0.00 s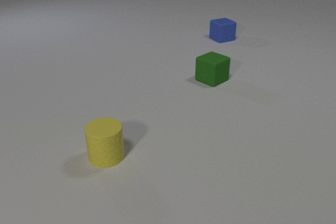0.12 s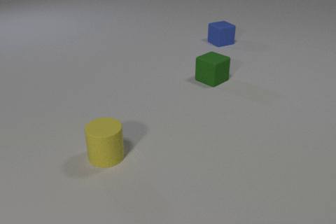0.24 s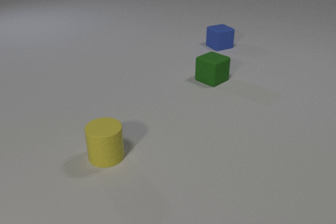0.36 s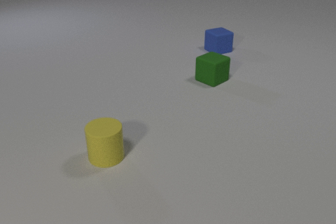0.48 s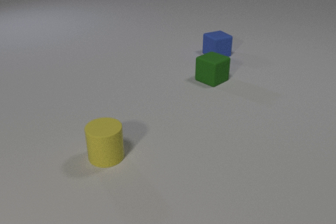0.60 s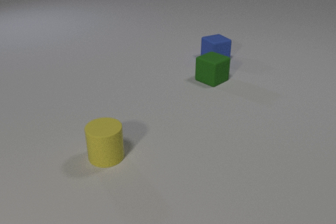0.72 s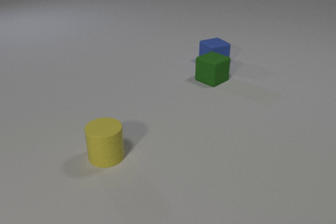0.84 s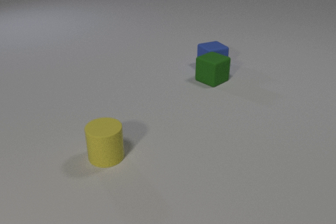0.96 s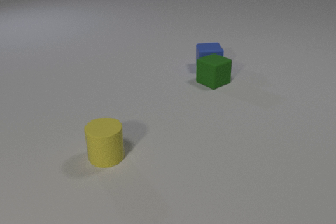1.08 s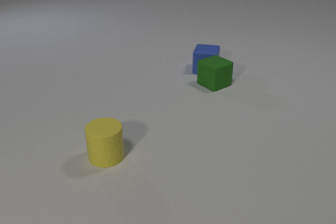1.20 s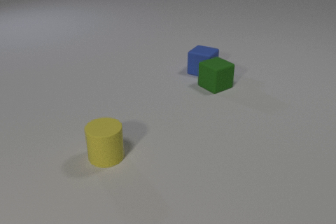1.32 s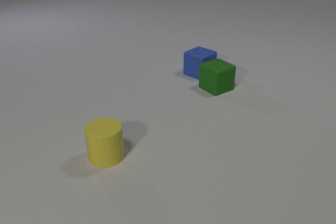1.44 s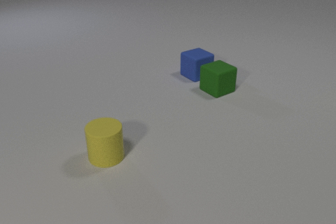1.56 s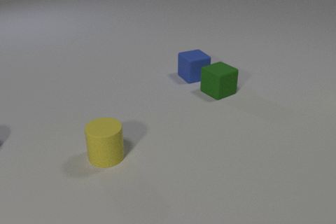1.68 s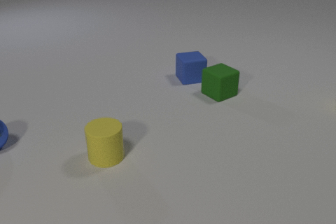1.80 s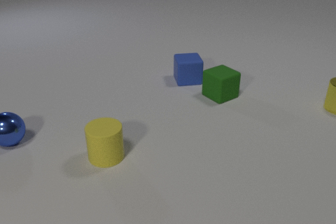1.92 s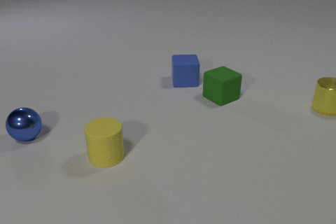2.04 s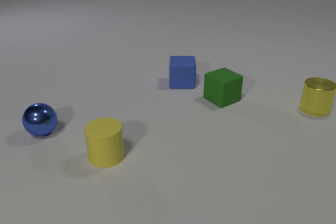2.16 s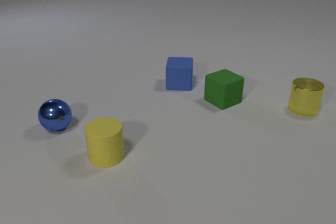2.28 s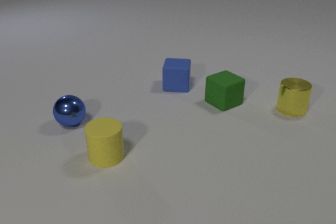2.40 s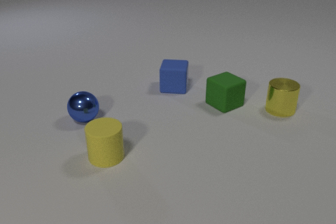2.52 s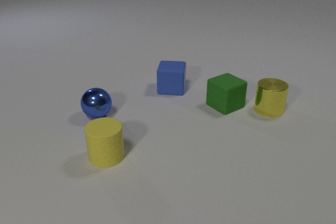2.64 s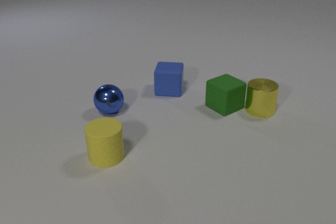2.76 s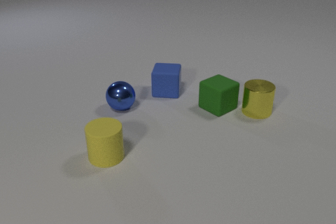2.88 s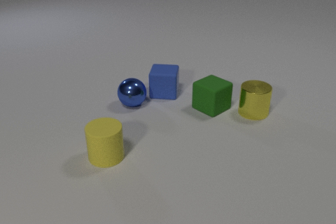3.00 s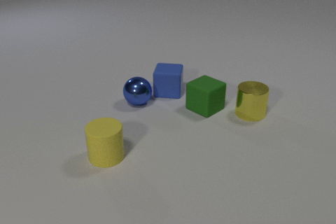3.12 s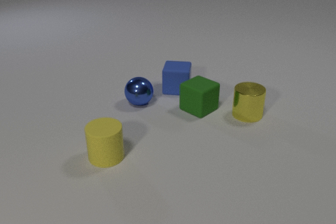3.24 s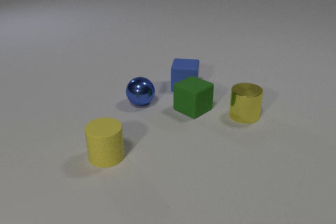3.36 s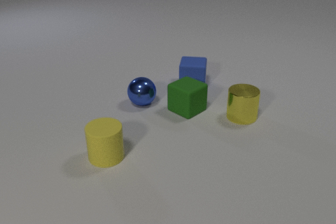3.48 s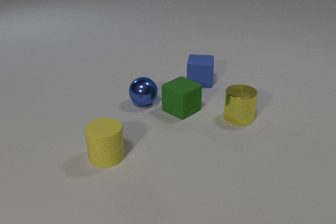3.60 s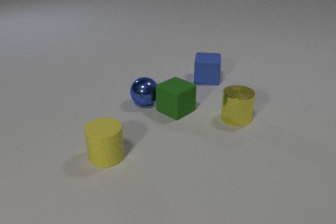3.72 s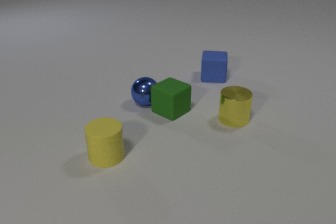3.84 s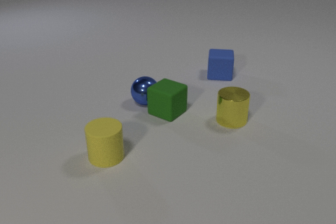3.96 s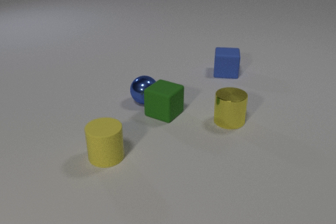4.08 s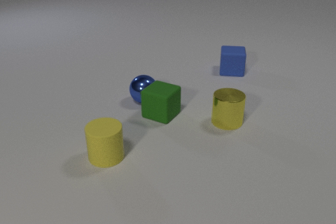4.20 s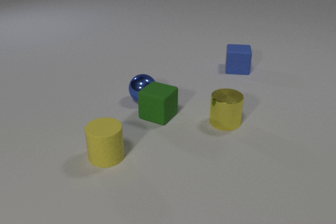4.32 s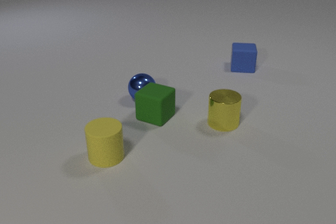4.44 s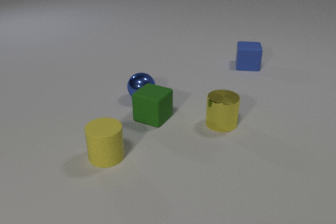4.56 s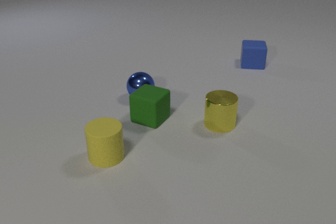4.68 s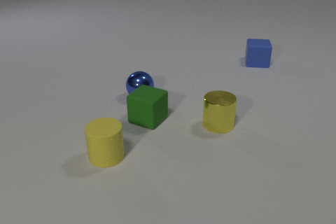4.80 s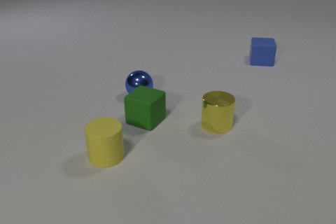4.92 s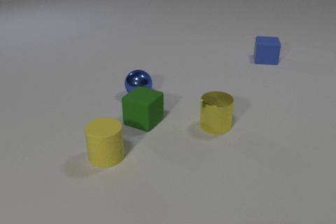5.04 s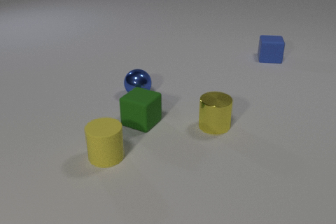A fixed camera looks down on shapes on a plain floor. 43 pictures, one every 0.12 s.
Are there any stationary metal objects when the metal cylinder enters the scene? no.
What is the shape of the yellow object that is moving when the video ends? cylinder.
What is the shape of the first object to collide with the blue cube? cube.
0.00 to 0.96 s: The blue rubber cube slides toward the camera, spins clockwise seen from above by about 30 degrees, its near face sliding to the left. The green rubber cube slides toward the camera. The blue rubber cube and the green rubber cube collide.
0.96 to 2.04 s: The blue rubber cube slides toward the camera and to the left, spins clockwise seen from above by about 90 degrees, its near face sliding to the left. The green rubber cube slides toward the camera. The blue metal sphere comes in at the left edge, rolls to the right. The yellow metal cylinder comes in at the right edge, slides to the left and toward the camera.
2.04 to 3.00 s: The blue rubber cube slides toward the camera and to the left. The green rubber cube slides toward the camera and to the left. The blue metal sphere rolls to the right and away from the camera. The yellow metal cylinder slides to the left and toward the camera. The green rubber cube and the yellow metal cylinder collide. The blue rubber cube and the blue metal sphere collide.
3.00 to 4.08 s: The blue rubber cube slides to the right and away from the camera. The green rubber cube slides to the left. The blue metal sphere rolls to the right. The yellow metal cylinder slides to the left and toward the camera. The green rubber cube and the blue metal sphere collide.
4.08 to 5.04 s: The blue rubber cube slides away from the camera and to the right. The green rubber cube slides to the left and toward the camera. The blue metal sphere rolls away from the camera and to the left. The yellow metal cylinder slides to the left and toward the camera.
